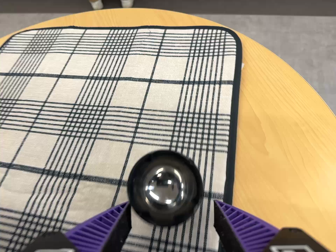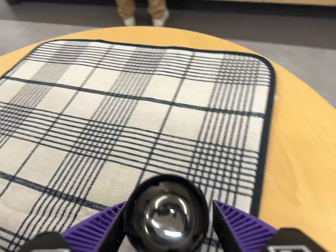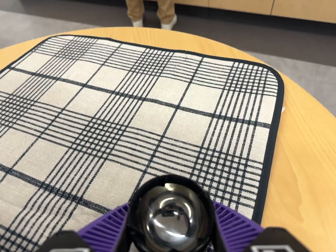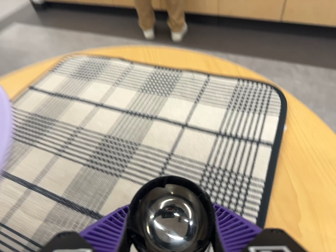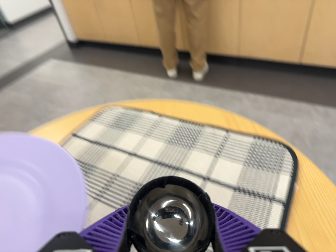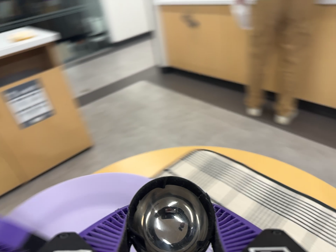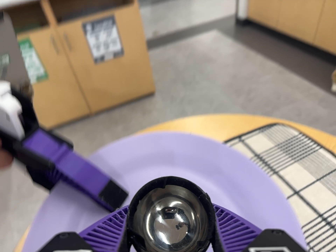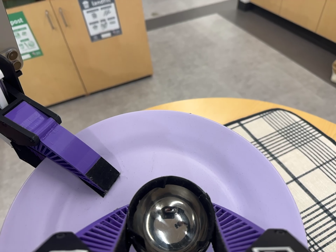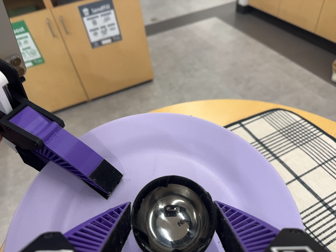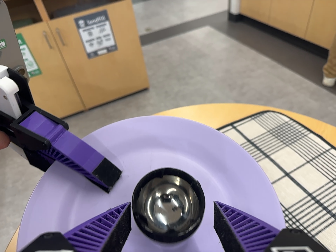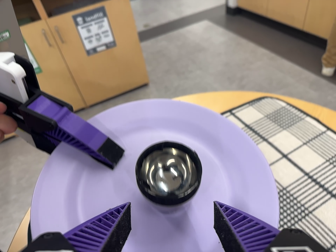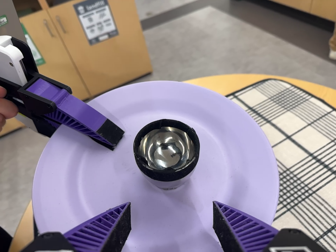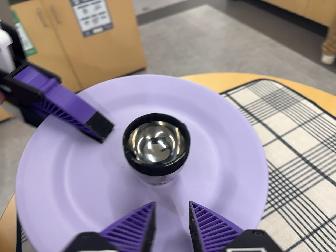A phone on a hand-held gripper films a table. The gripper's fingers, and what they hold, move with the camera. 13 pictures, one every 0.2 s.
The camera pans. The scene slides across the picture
to the right.
0.0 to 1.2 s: The camera swings to its left by about 40 degrees, and the scene slides to the right. It travels toward the top of its view and to its left, about 18 cm, so close, fixed things drift downward. Its aim tips toward the top of its view by about 10 degrees, and the scene shifts downward. It rolls about its line of sight by about 35 degrees, and the scene rotates clockwise.
1.2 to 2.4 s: The camera travels toward the bottom of its view, about 6 cm, so close, fixed things drift upward.
The film runs backward here.
